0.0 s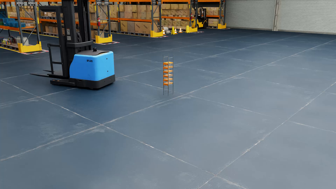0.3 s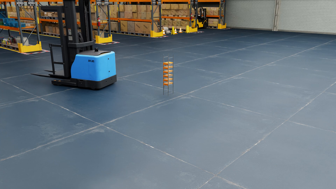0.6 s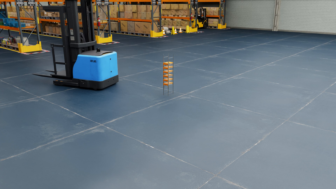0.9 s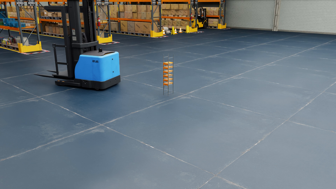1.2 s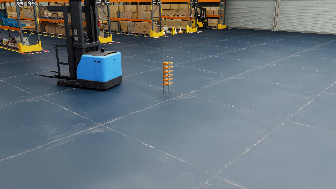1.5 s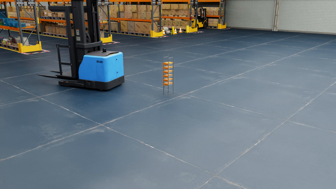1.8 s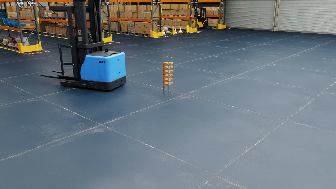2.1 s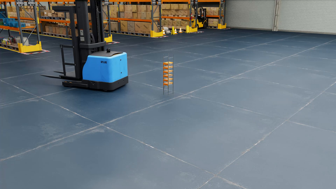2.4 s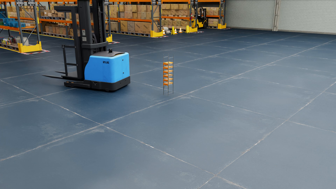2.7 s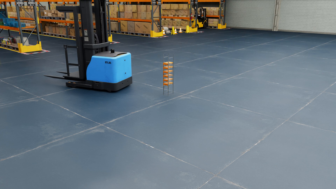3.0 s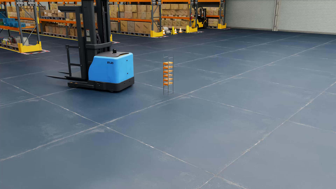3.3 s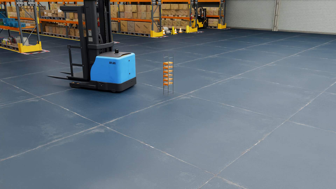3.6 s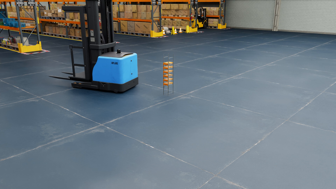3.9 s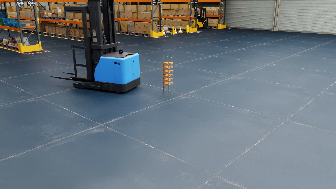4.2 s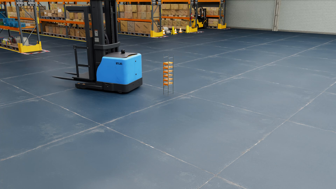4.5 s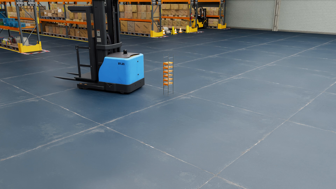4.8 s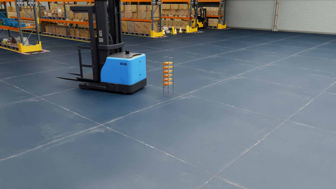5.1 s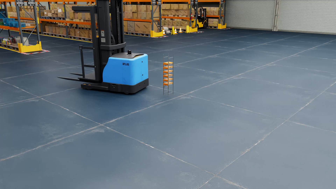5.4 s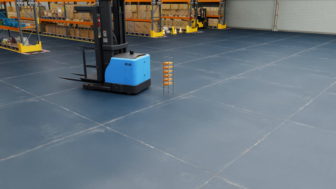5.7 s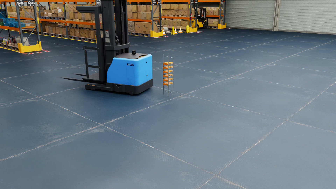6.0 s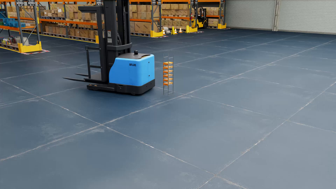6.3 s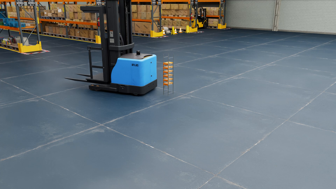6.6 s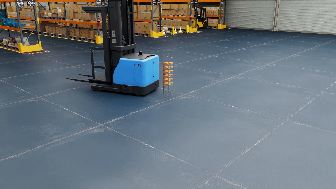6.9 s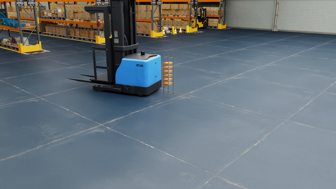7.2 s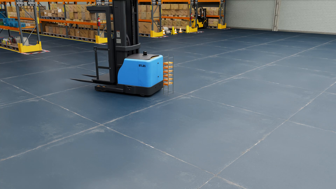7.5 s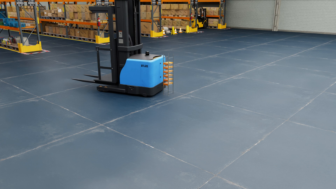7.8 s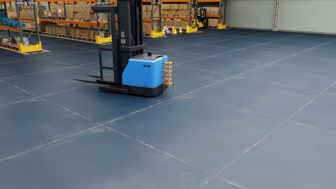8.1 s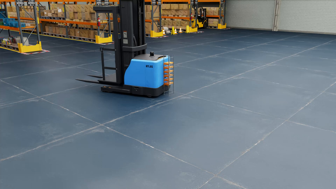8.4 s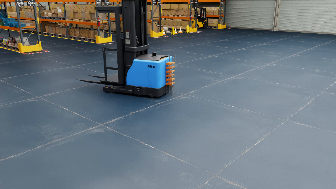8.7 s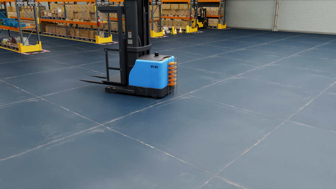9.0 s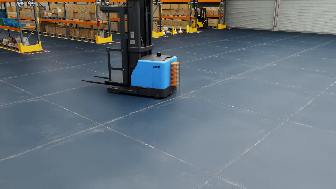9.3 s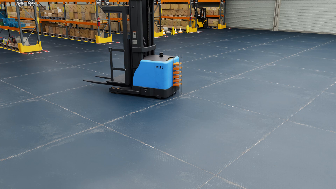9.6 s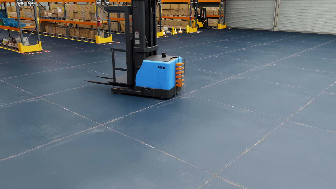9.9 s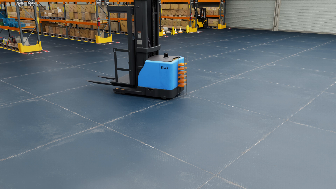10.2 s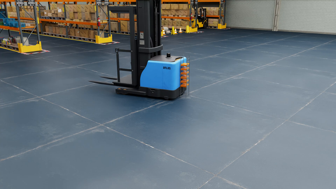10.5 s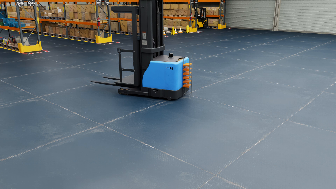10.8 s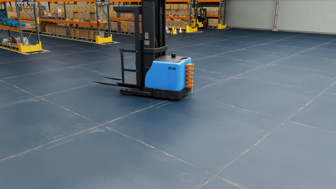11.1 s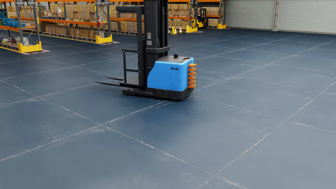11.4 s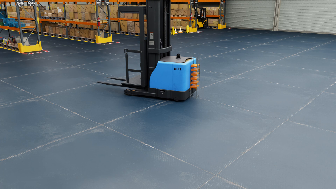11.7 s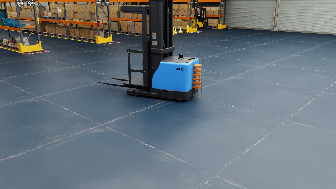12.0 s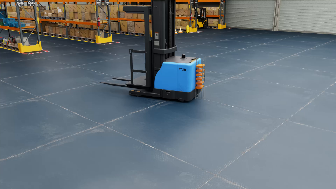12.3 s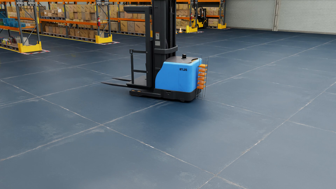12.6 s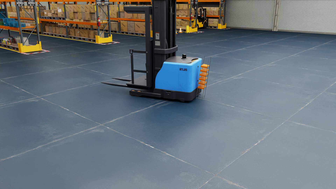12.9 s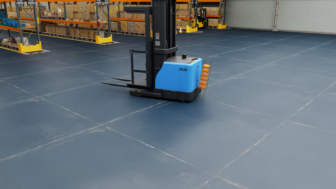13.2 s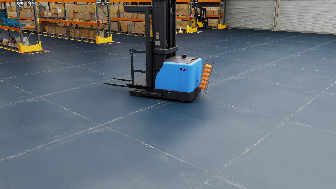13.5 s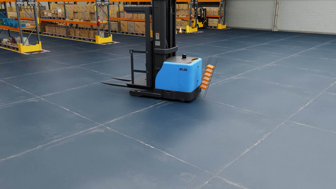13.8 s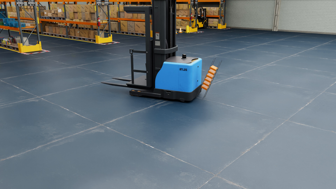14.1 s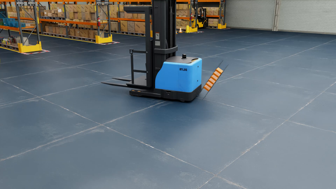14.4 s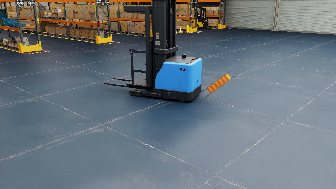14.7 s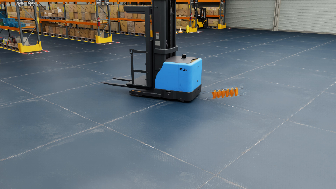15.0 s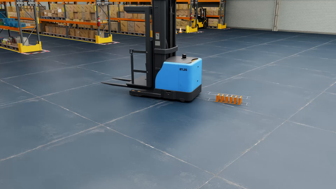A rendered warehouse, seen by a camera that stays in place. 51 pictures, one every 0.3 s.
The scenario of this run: A forklift runs into an object in its way.
